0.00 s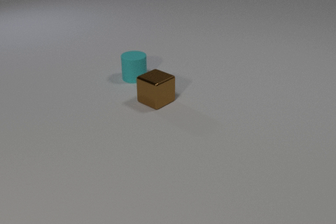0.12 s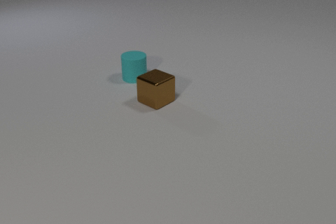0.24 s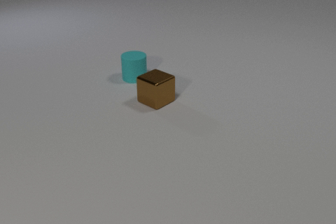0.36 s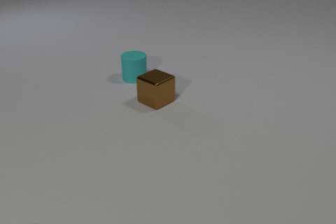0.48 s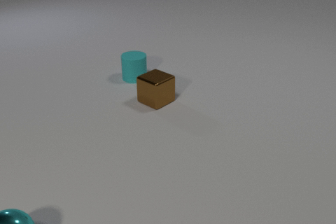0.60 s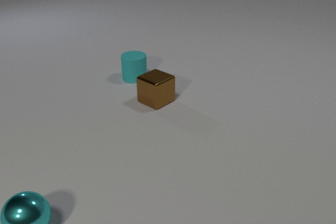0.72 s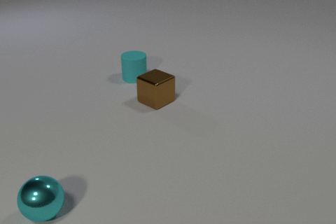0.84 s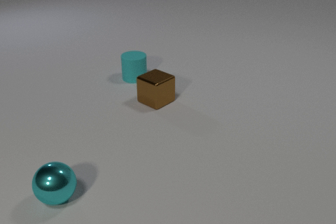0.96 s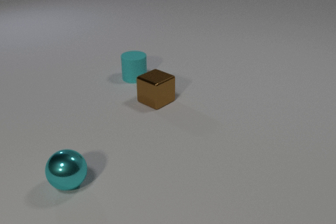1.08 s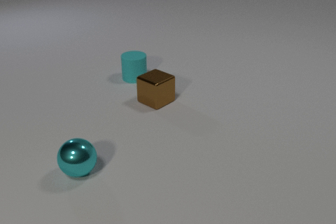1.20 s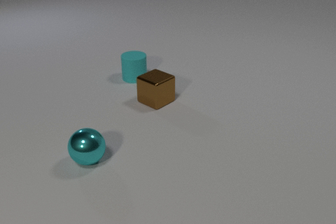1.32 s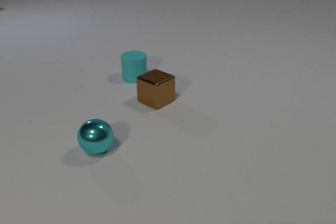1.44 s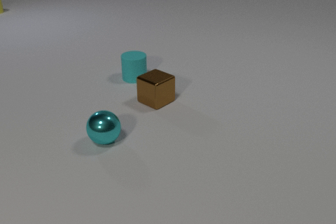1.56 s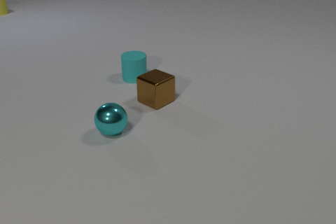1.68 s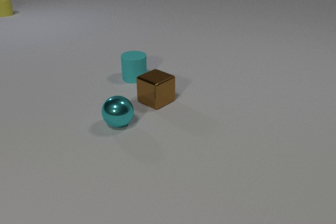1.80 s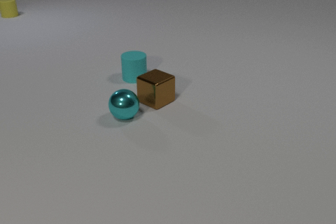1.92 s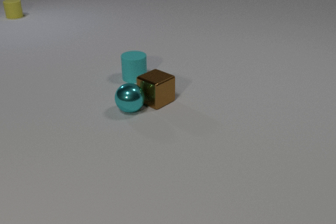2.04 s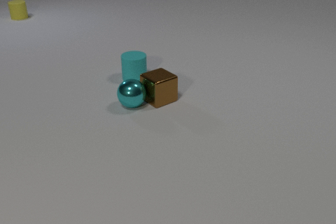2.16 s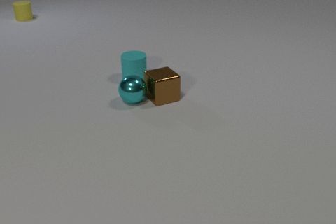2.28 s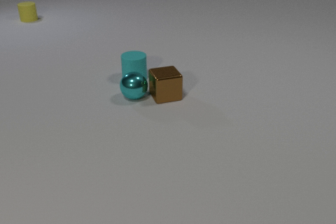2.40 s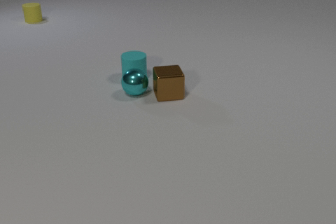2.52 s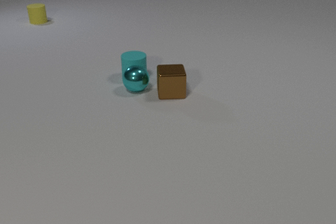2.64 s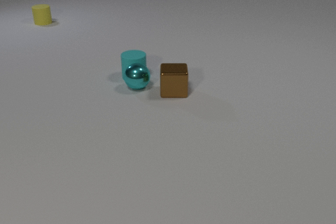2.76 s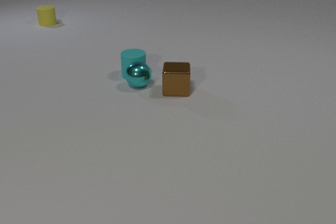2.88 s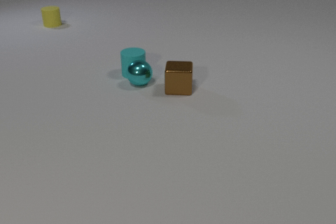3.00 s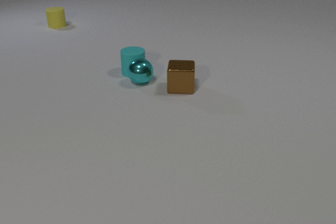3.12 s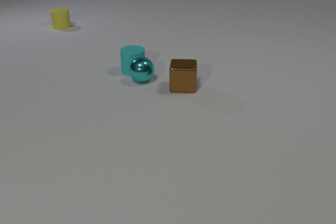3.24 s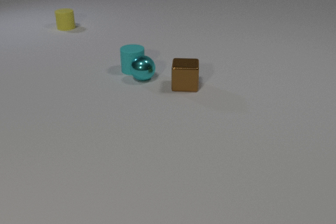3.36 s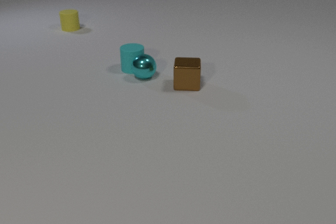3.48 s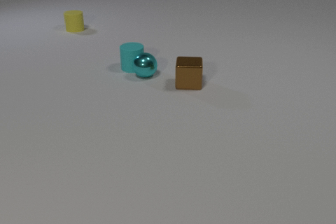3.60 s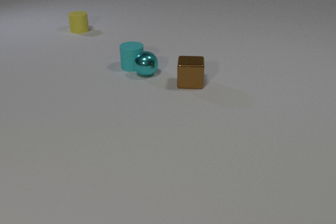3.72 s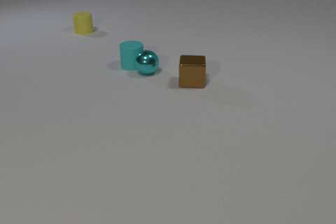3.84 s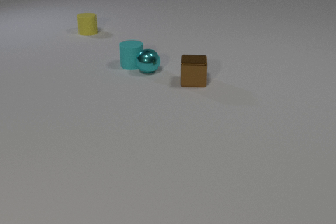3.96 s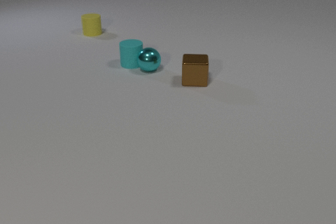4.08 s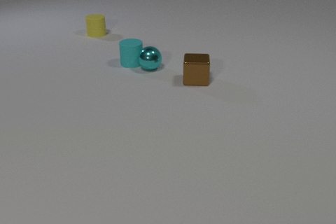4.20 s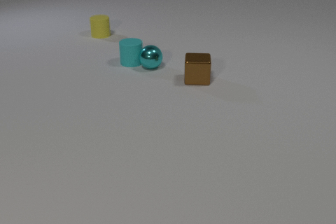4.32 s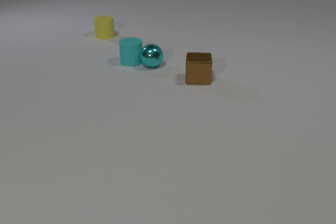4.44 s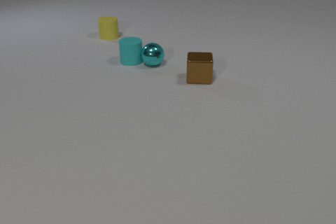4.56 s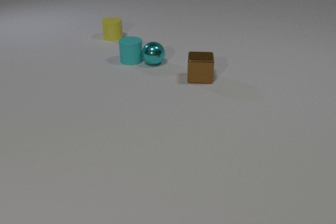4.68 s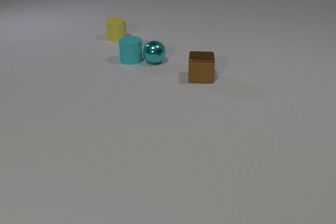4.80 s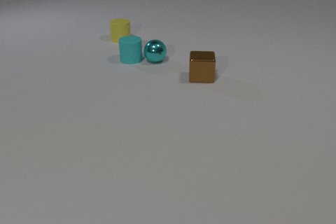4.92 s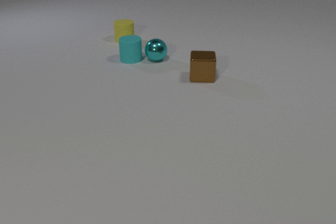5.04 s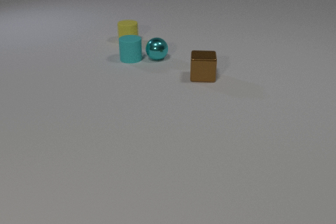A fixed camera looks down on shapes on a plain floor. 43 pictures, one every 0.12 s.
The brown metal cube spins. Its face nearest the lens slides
to the left.
The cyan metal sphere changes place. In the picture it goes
away from the camera.
0.00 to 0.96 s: The cyan metal sphere comes in at the bottom edge, rolls away from the camera and to the right.
0.96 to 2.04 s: The cyan metal sphere rolls away from the camera and to the right. The yellow rubber cylinder comes in at the left edge, slides toward the camera and to the right. The cyan metal sphere and the brown metal cube collide.
2.04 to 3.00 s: The cyan metal sphere rolls away from the camera. The brown metal cube slides away from the camera and to the right, spins so that its near face slides to the left, clockwise seen from above. The cyan rubber cylinder slides away from the camera. The yellow rubber cylinder slides toward the camera and to the right. The cyan metal sphere and the cyan rubber cylinder collide.
3.00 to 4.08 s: The cyan metal sphere rolls away from the camera. The brown metal cube slides away from the camera and to the right. The cyan rubber cylinder slides away from the camera. The yellow rubber cylinder slides to the right and toward the camera.
4.08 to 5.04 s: The cyan metal sphere rolls away from the camera. The brown metal cube slides away from the camera and to the right. The cyan rubber cylinder slides away from the camera. The yellow rubber cylinder slides to the right and toward the camera.
How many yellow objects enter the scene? 1.
How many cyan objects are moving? 2.
What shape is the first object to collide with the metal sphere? cube.
